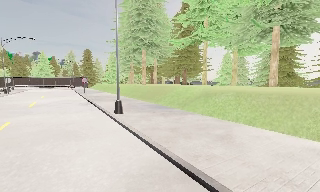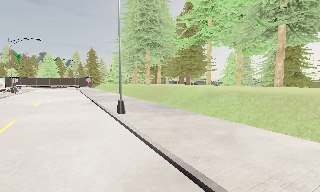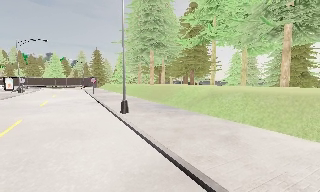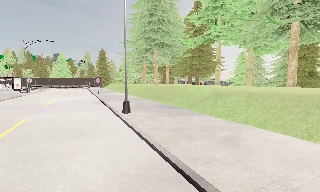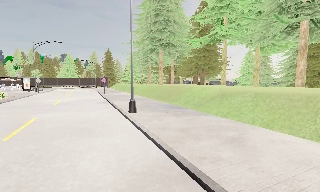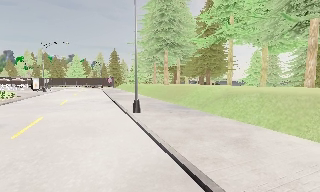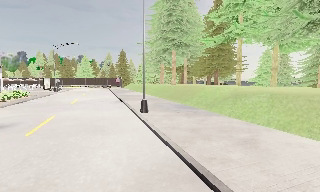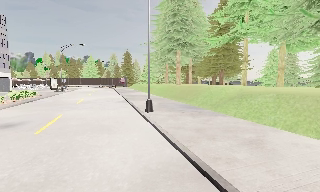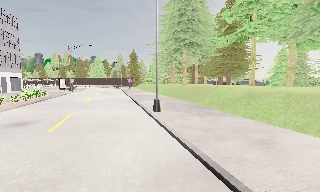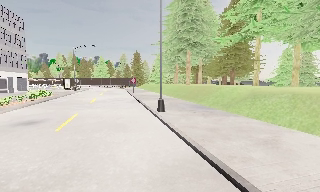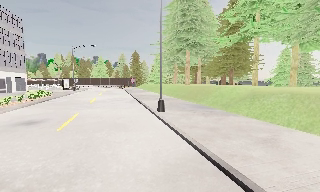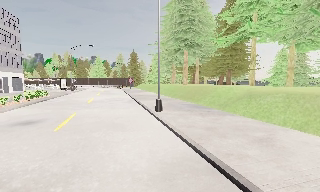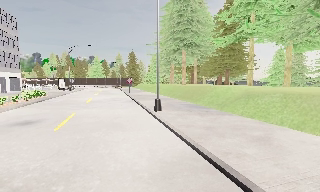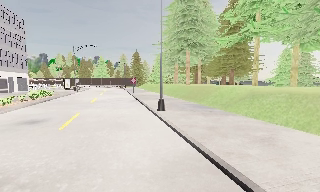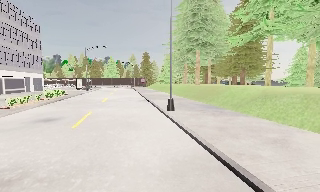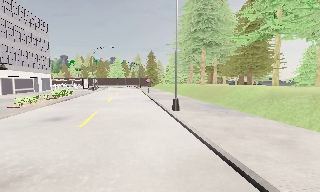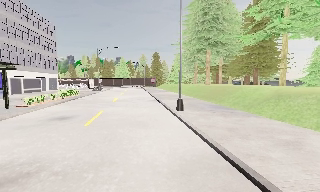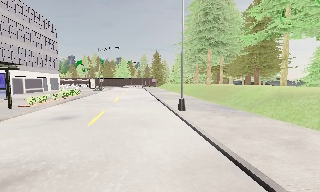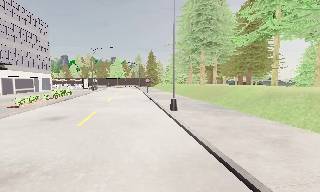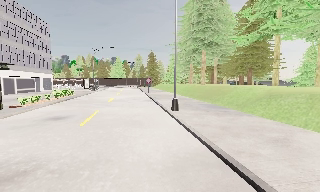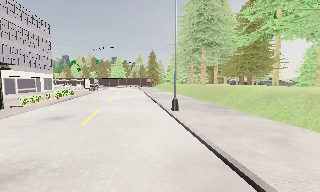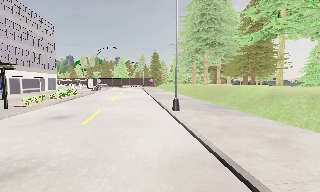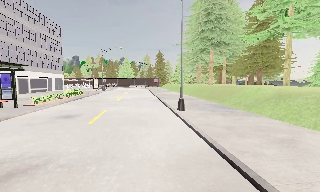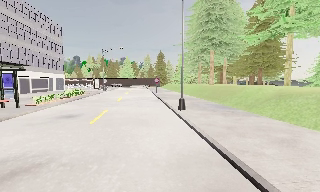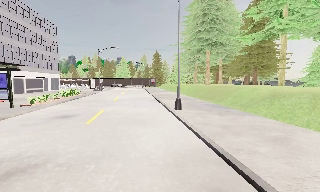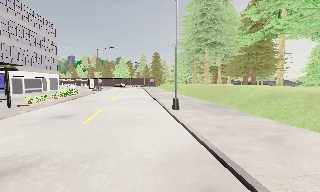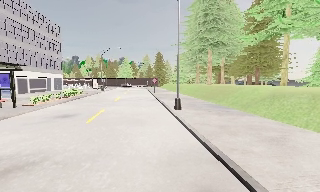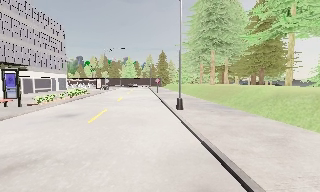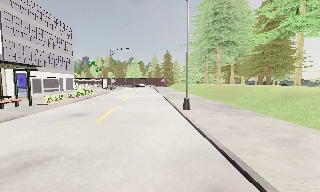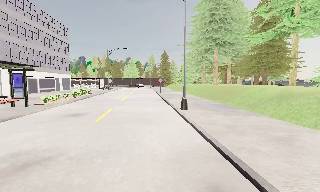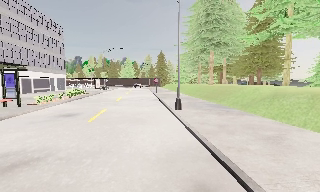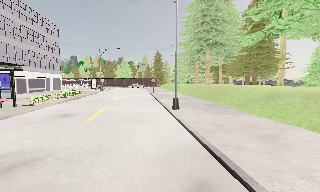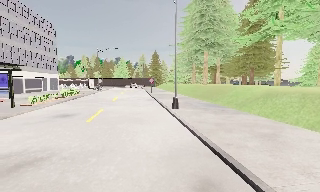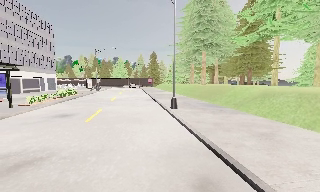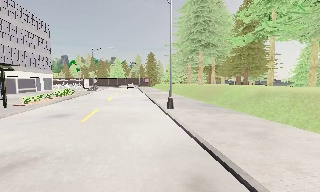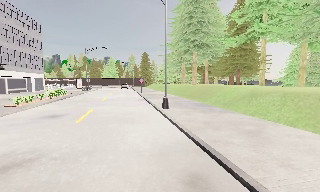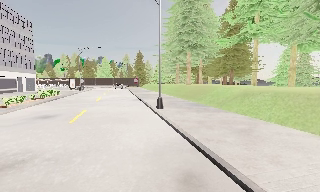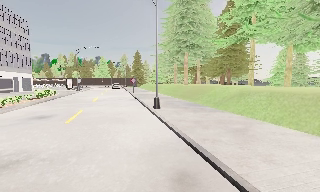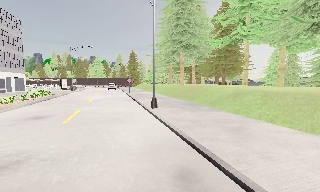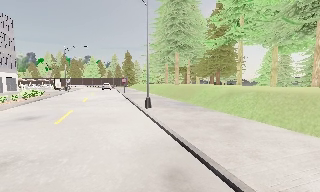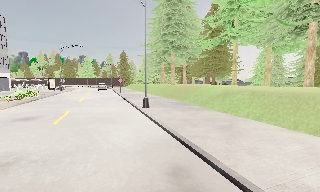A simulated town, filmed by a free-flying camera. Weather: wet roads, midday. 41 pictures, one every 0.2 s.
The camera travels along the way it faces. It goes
backward.
0.0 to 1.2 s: The camera pans to its left, which is counterclockwise from overhead, by about 10 degrees.
1.2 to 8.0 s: The camera travels backward, about 1.5 m, so what stands in front gets smaller.
The film runs backward here.
